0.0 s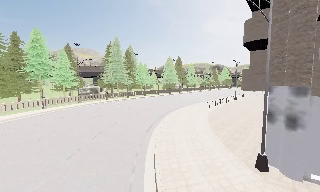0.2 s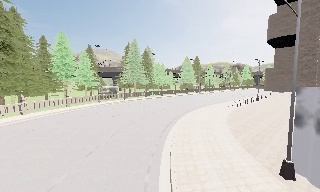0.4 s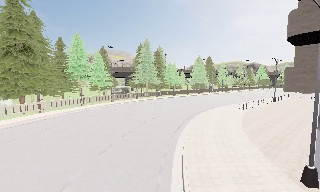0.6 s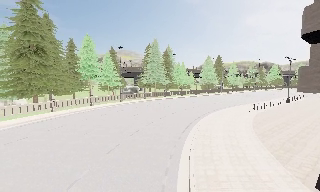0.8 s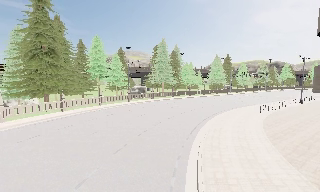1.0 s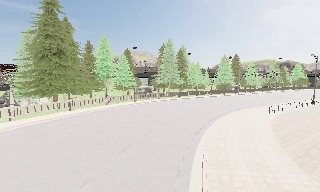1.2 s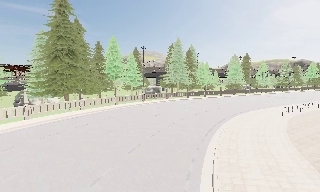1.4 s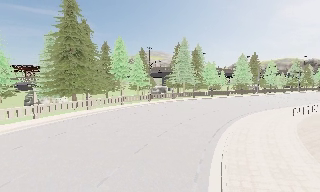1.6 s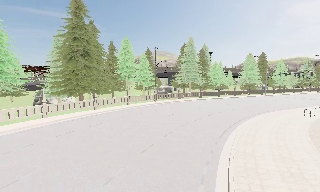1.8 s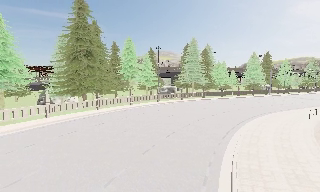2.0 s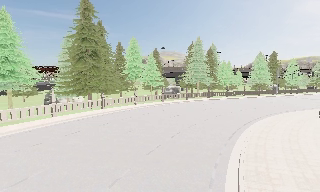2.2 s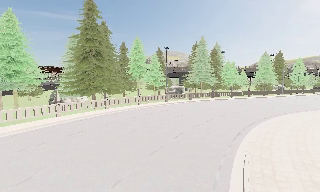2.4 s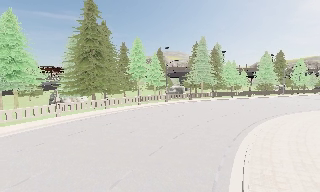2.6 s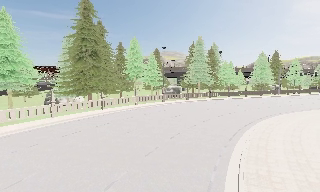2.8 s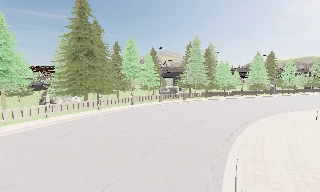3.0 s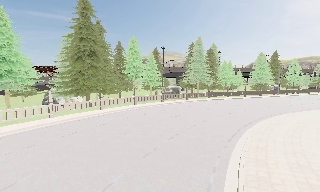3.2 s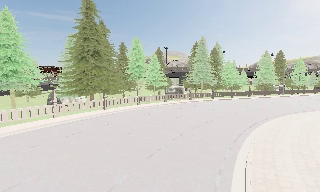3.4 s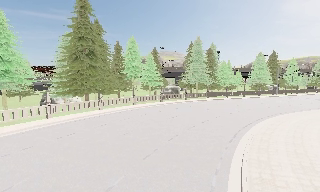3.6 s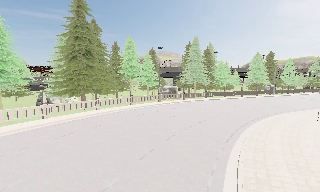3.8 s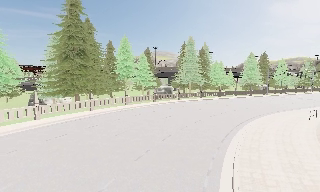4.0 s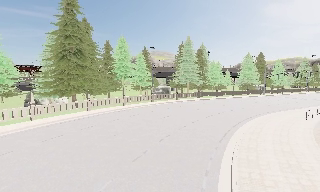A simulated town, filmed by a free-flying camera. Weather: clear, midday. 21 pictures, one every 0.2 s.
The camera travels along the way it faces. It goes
forward.
0.0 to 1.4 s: The scene slides to the right, as the camera pans about 25 degrees to its left. It travels forward, about 0.5 m, so what stands in front looms larger.
1.4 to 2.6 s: The camera shifts only a little, or ends up much as it began.
2.6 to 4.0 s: The camera travels forward, about 0.5 m, so what stands in front looms larger.
The film runs forward here.
